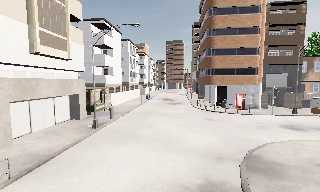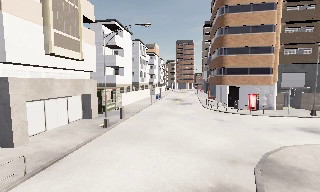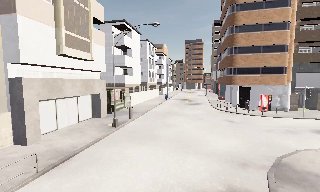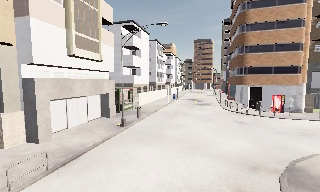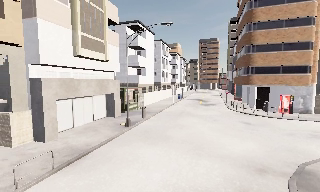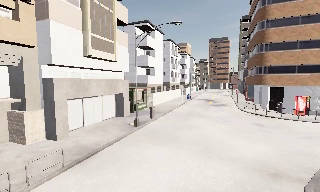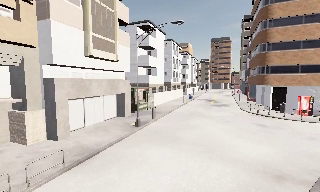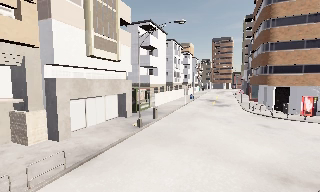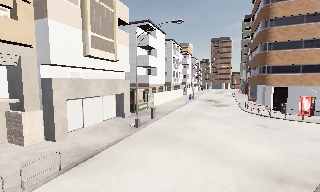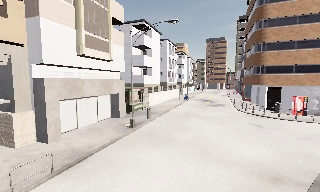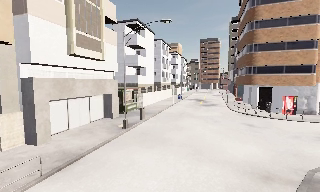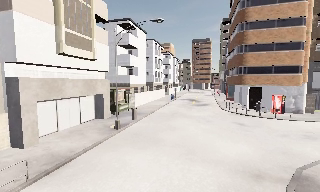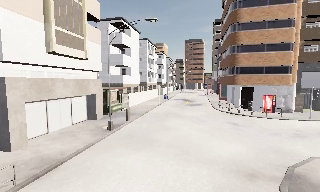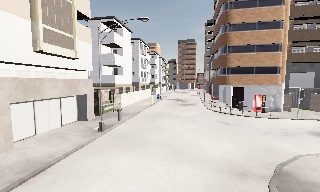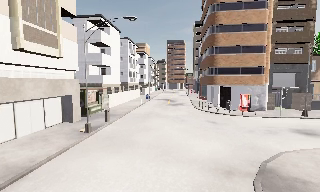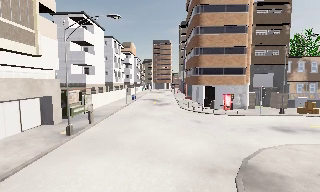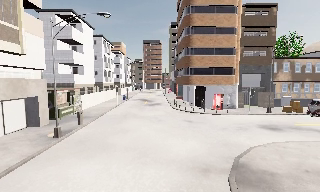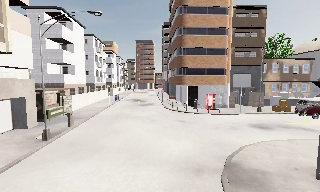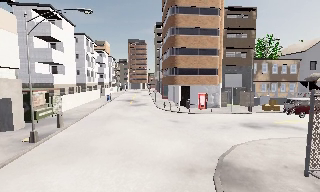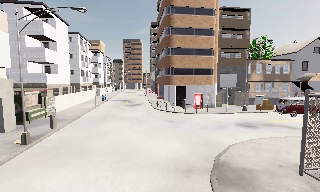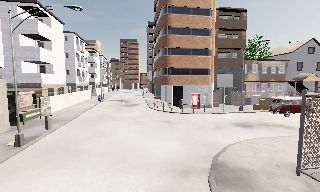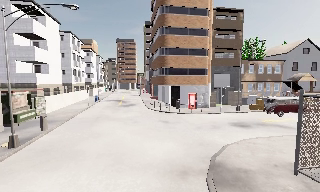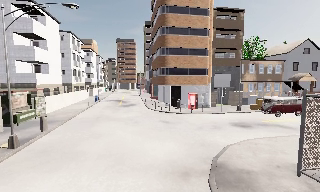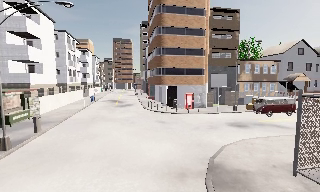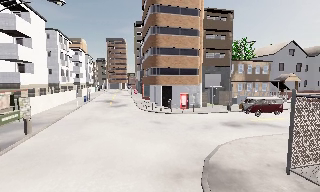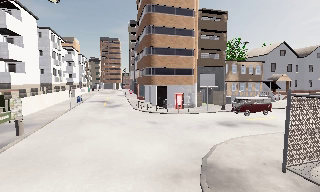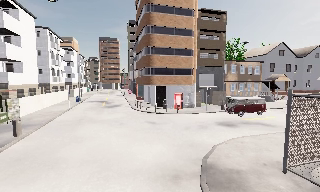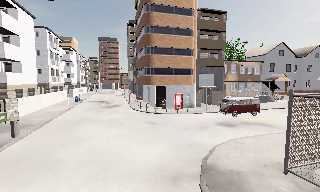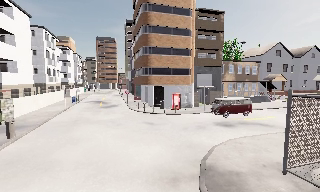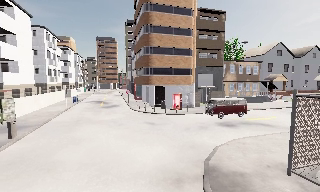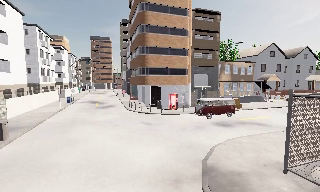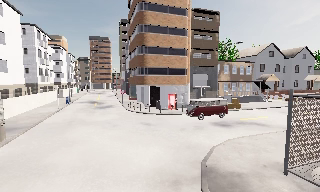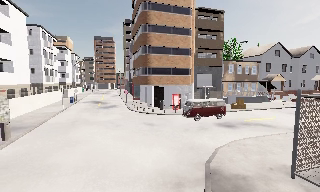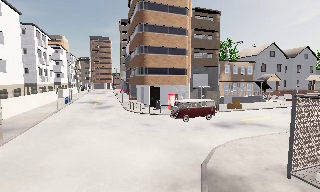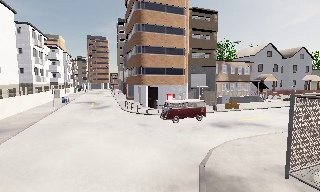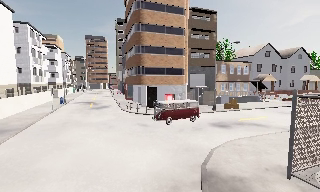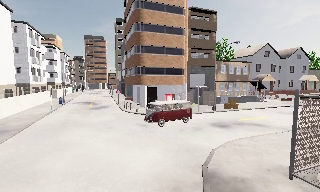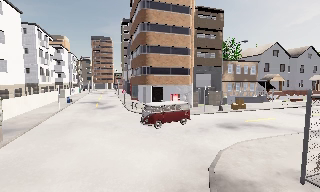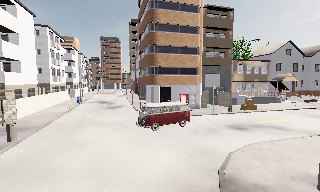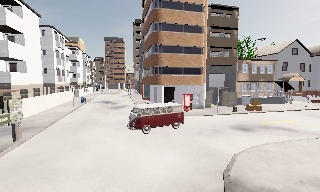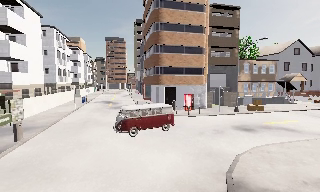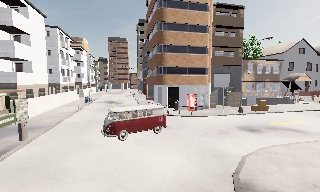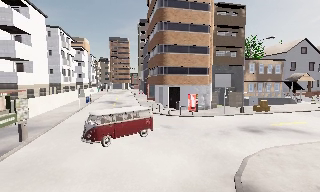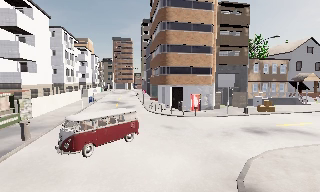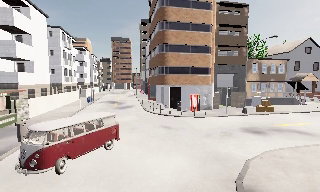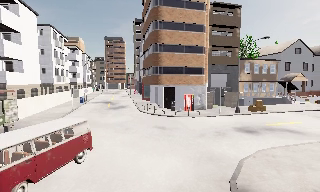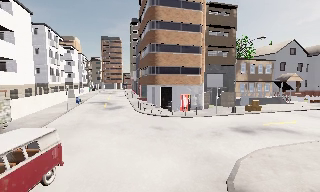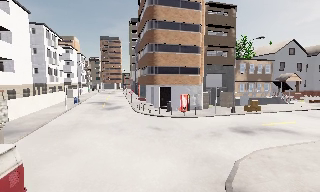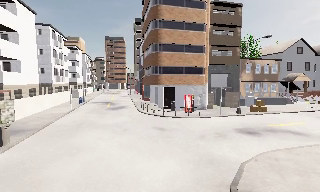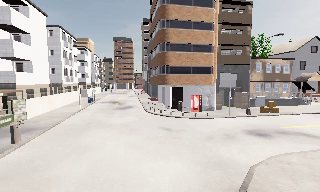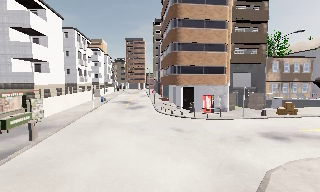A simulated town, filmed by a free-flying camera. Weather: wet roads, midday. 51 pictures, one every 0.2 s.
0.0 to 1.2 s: The camera pans to its left, which is counterclockwise from overhead, by about 15 degrees. It travels forward, about 0.5 m, so what stands in front looms larger.
1.2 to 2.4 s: The camera shifts only a little, or ends up much as it began.
2.4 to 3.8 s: The camera swings to its right by about 20 degrees, and the scene slides to the left. It travels forward, about 0.5 m, so what stands in front looms larger.
3.8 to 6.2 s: The camera swings to its right by about 10 degrees, and the scene slides to the left. It travels forward and to its left, about 1 m, so what stands in front looms larger.
6.2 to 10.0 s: The camera swings to its left by about 10 degrees, and the scene slides to the right. It travels forward, about 1.5 m, so what stands in front looms larger.
The film runs forward here.
